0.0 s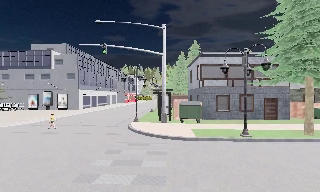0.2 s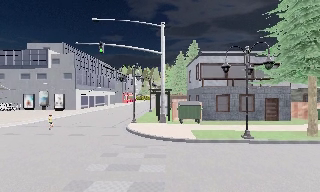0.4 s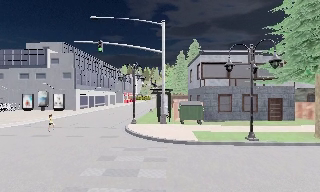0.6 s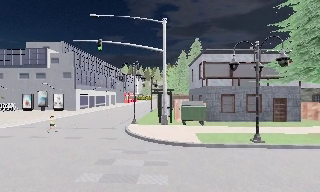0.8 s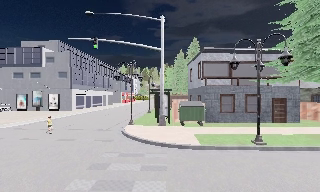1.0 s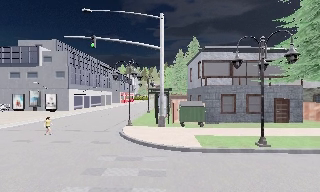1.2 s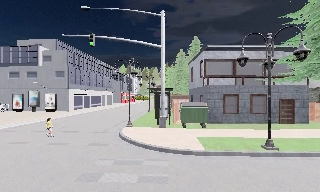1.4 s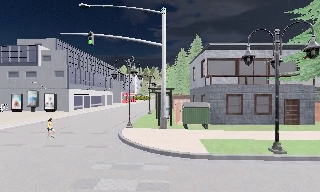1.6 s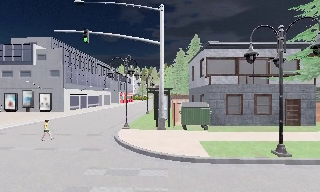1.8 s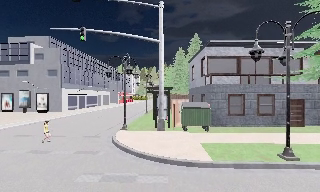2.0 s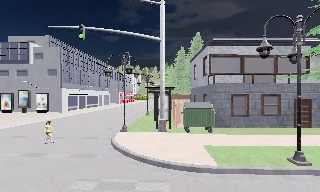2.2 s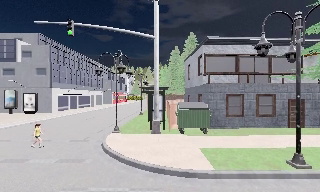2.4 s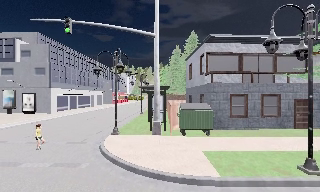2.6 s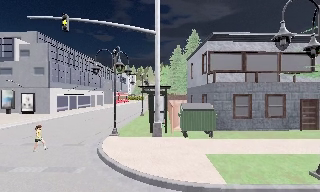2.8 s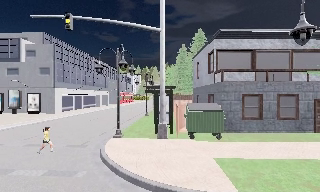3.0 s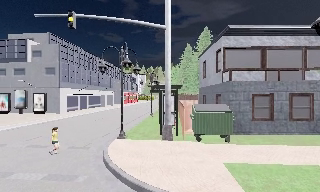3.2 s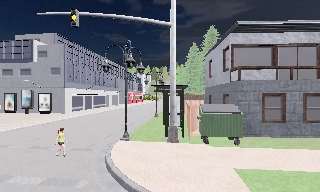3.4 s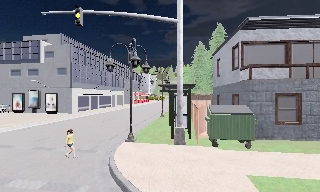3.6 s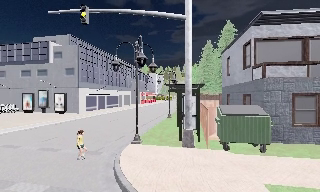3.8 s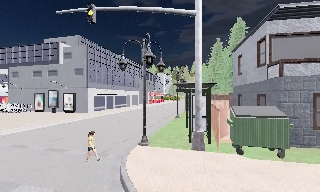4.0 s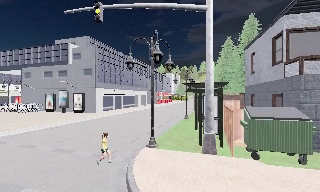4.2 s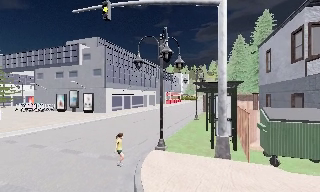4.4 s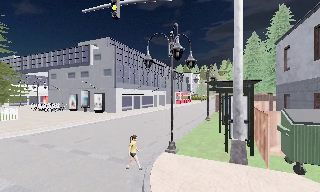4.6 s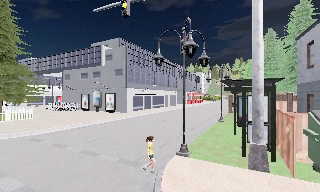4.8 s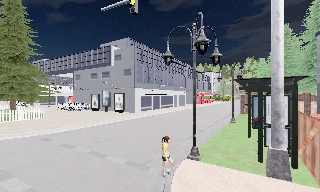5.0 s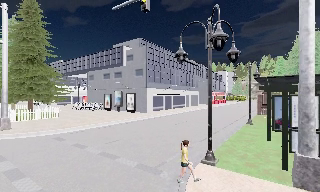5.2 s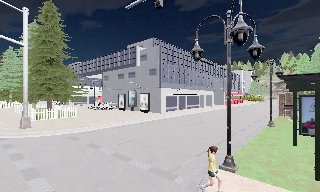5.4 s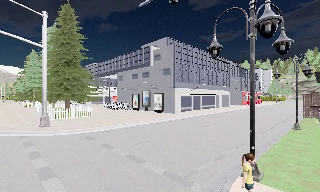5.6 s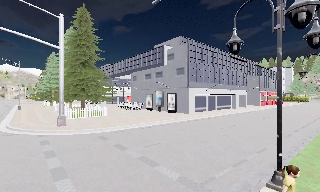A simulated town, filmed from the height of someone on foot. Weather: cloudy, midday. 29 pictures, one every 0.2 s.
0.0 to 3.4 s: The camera travels forward, about 6 m, so what stands in front looms larger.
3.4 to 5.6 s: The camera swings to its left by about 40 degrees, and the scene slides to the right. It travels forward, about 3 m.
The film runs forward here.
